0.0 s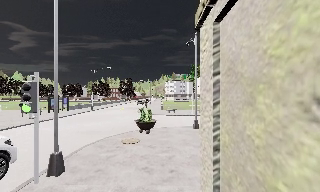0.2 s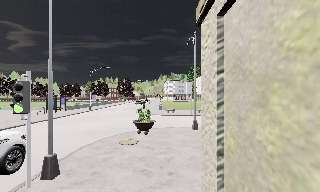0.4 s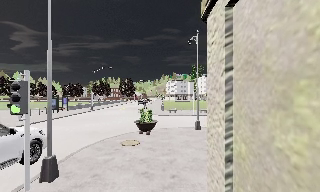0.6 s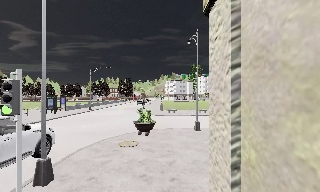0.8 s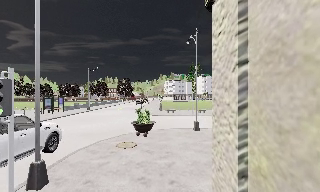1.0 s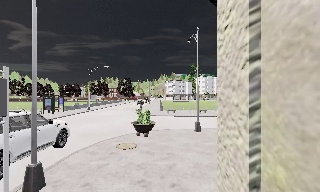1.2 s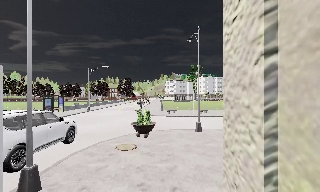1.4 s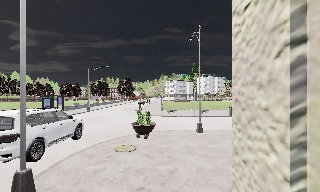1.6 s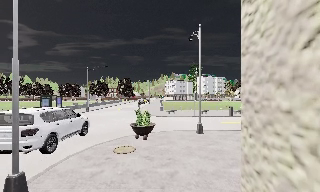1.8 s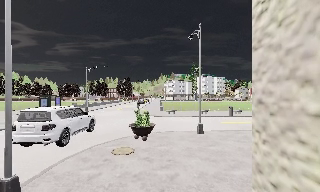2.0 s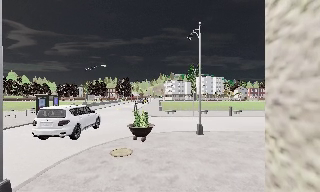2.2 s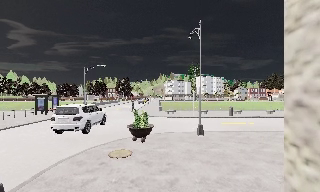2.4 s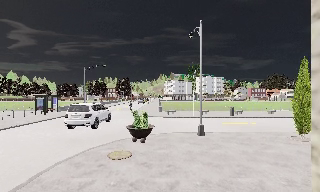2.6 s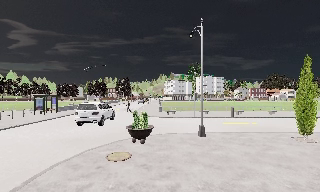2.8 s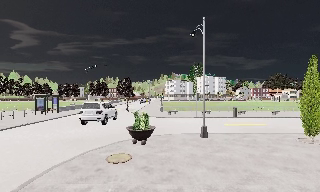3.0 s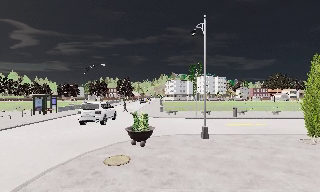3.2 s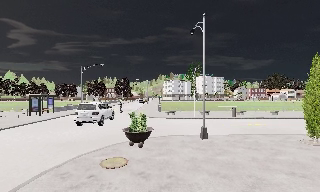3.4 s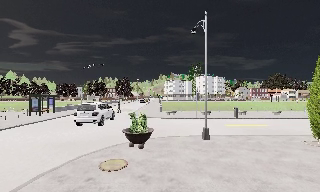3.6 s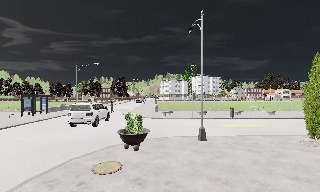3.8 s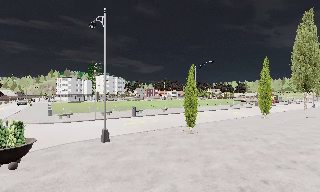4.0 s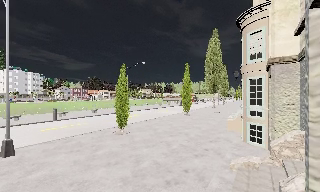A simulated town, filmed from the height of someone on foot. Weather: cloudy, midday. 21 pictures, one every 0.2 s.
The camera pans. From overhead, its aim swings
clockwise.
The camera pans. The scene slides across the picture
to the left.
0.0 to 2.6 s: The camera travels forward, about 2 m, so what stands in front looms larger.
2.6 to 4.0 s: The camera swings to its right by about 60 degrees, and the scene slides to the left. It travels forward, about 1.5 m.
The film runs forward here.
